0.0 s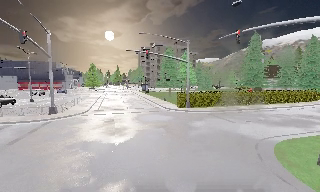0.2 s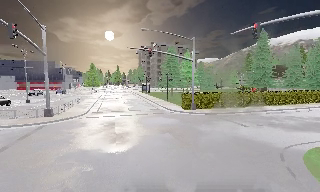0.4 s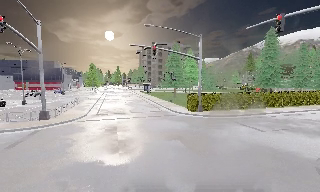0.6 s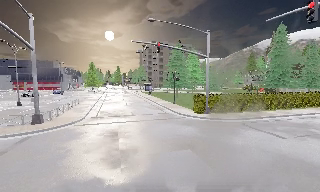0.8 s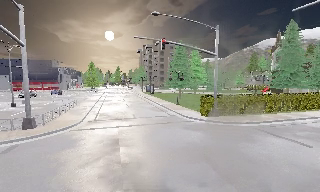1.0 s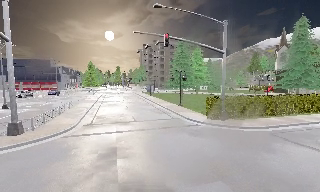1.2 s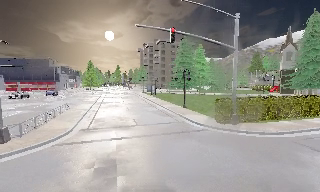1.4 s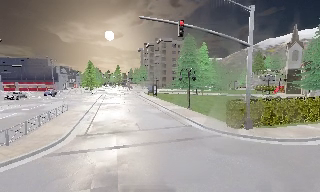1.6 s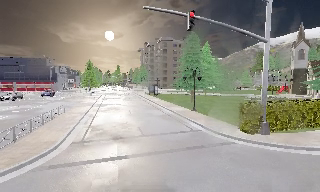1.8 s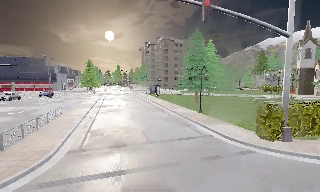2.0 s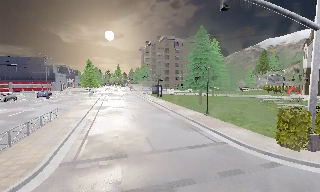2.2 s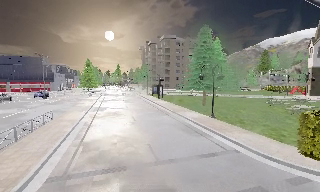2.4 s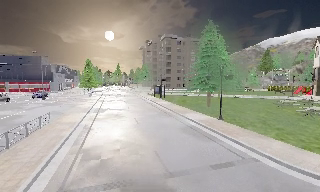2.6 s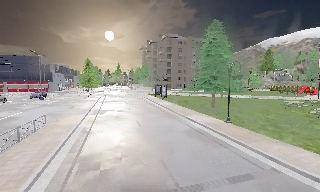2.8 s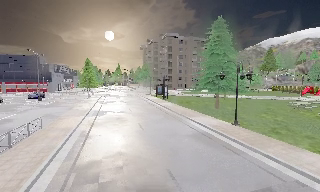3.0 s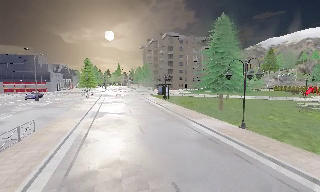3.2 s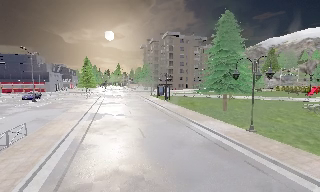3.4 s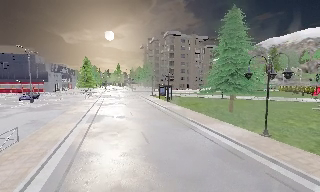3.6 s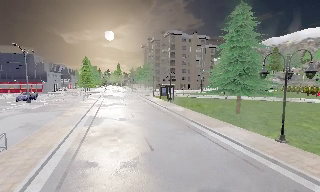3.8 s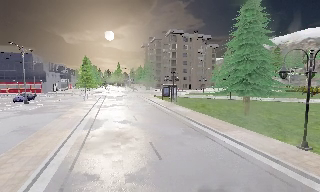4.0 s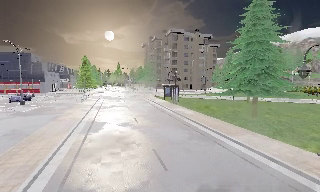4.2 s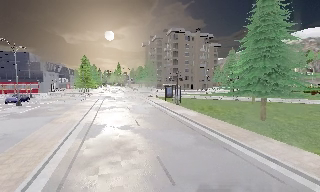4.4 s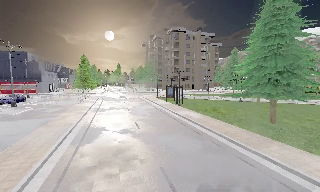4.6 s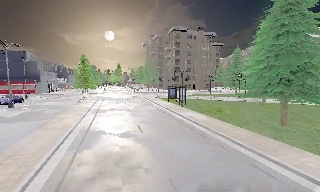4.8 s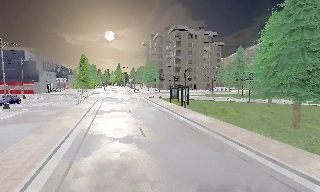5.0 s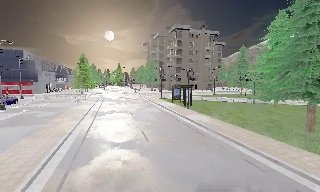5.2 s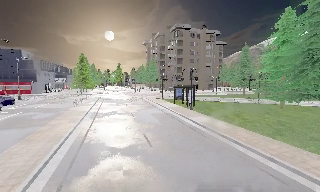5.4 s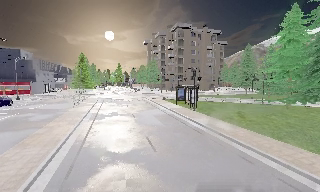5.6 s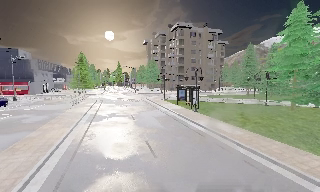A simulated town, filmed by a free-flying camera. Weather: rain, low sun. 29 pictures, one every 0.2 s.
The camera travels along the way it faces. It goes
forward.
0.0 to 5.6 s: The camera travels forward, about 30 m, so what stands in front looms larger. It loses speed.
The film runs backward here.
